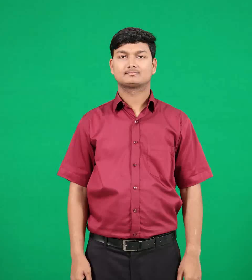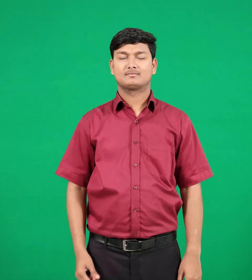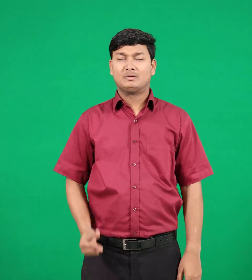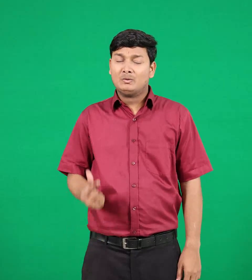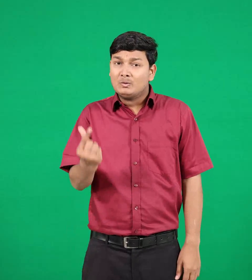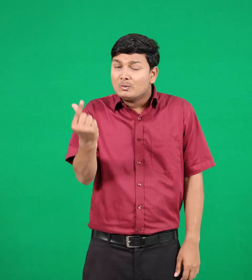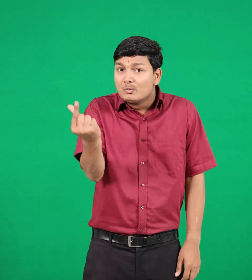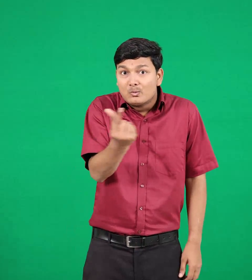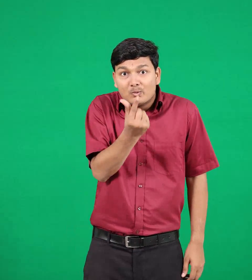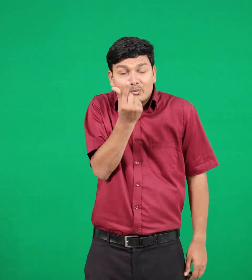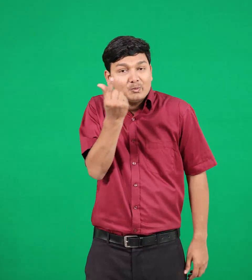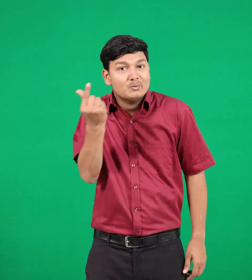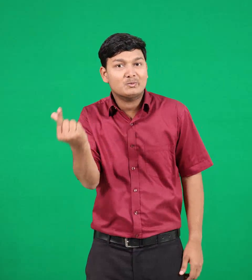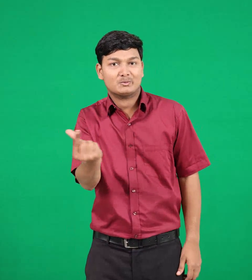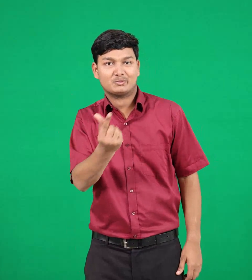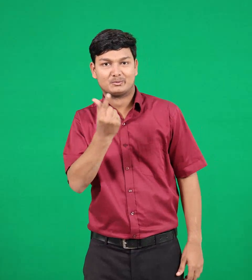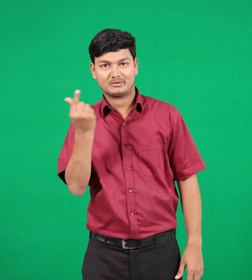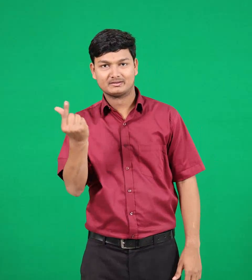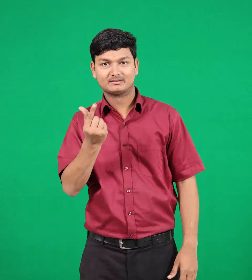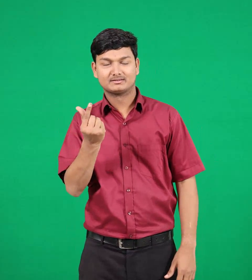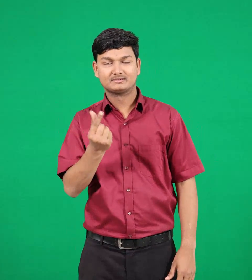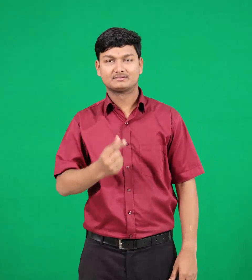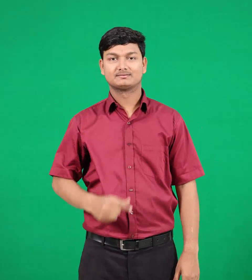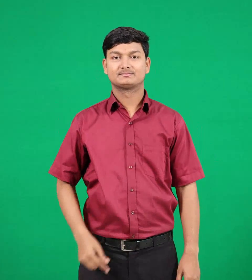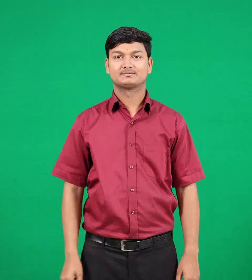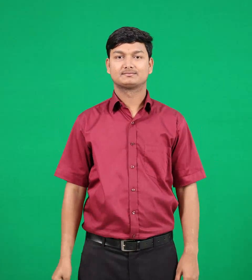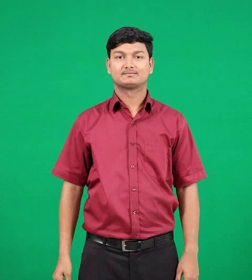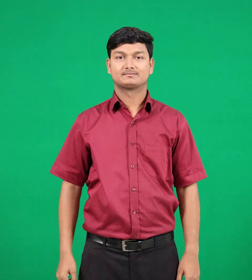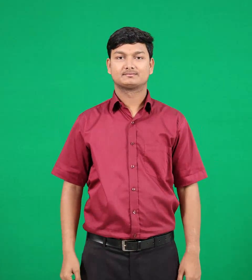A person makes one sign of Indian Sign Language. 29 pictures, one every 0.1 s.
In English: useful
